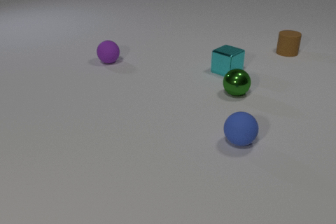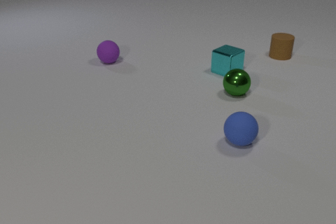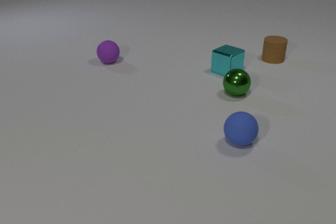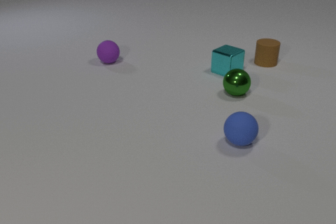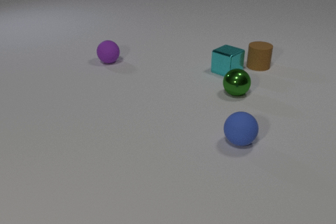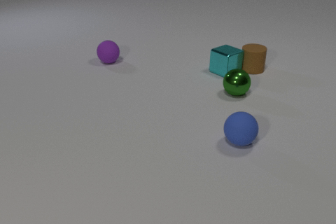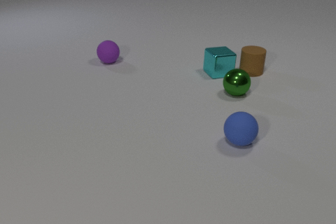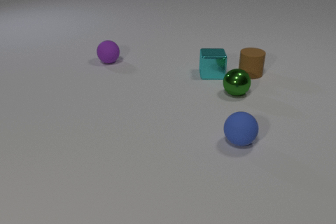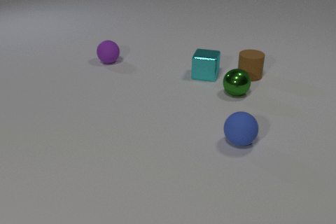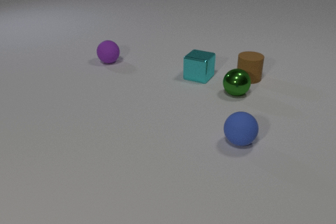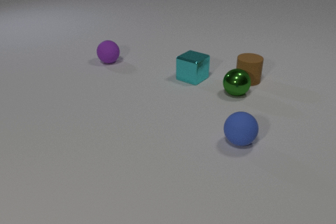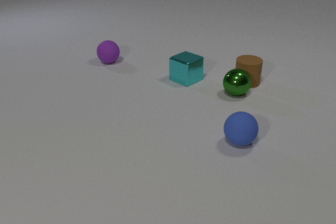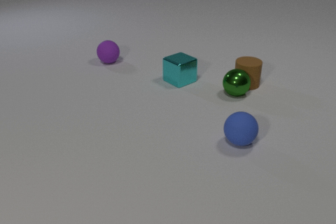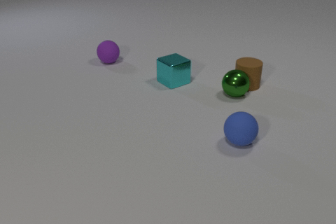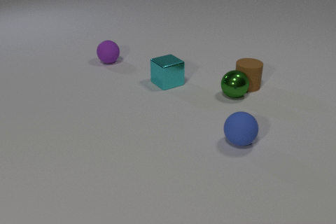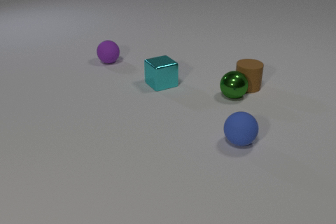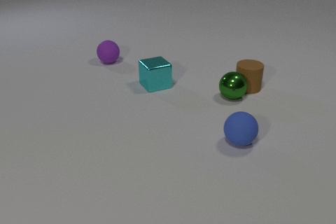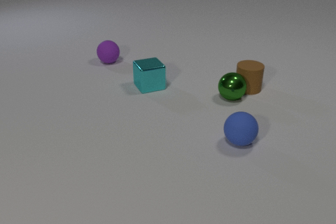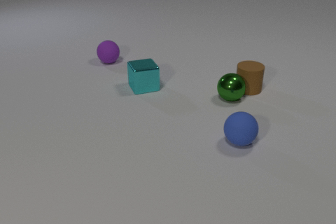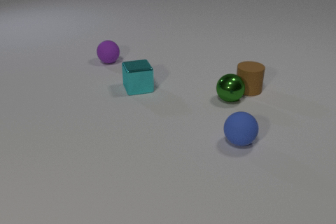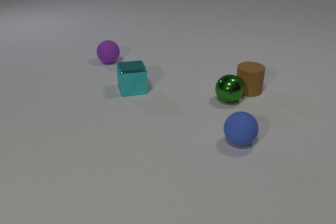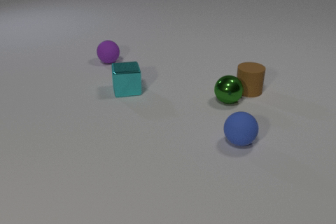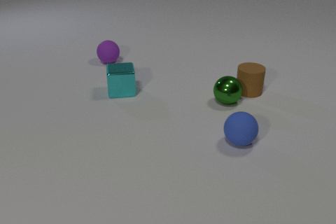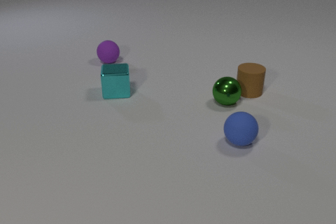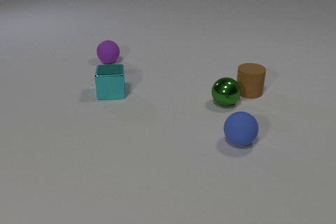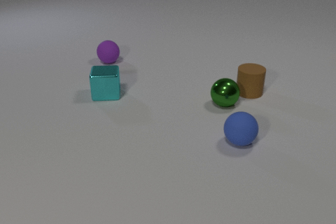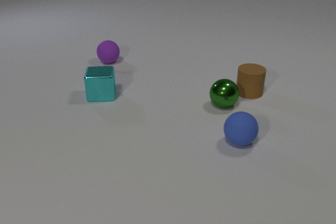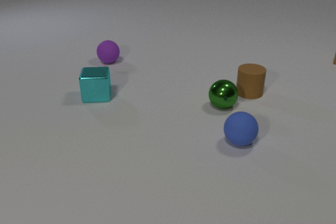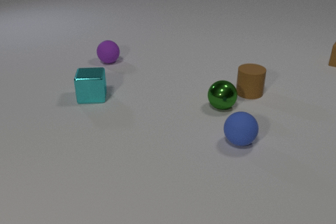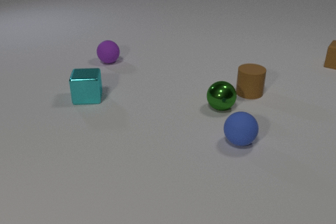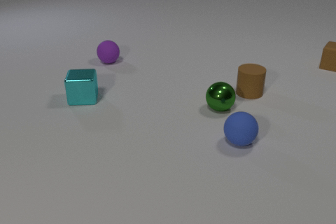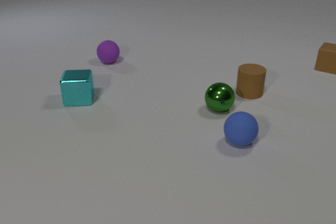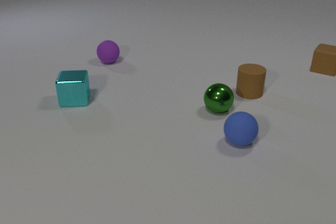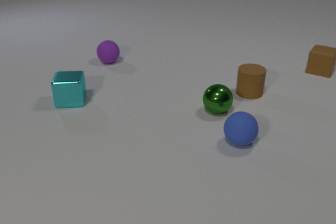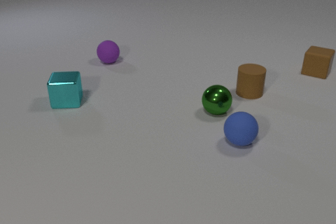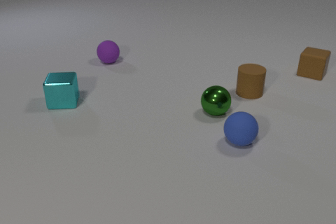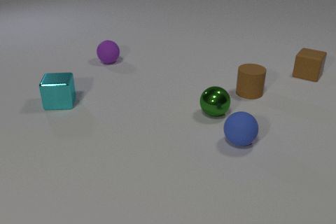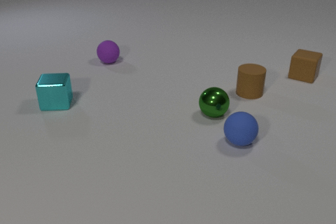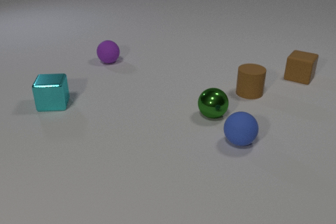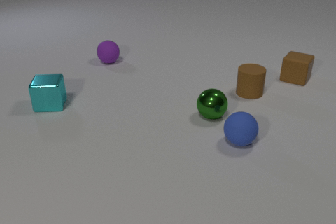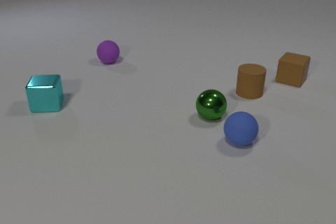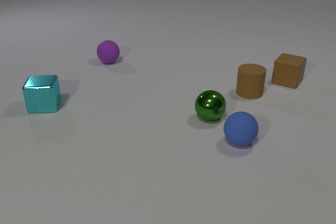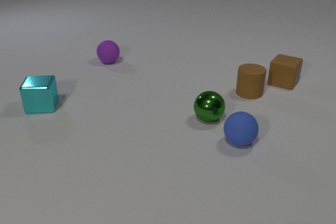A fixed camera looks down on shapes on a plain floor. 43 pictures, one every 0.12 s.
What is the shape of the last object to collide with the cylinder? sphere.
How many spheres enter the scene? 0.
What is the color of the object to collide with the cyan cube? brown.
0.00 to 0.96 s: The brown rubber cylinder slides toward the camera and to the left. The cyan metal cube slides to the left and toward the camera, spins clockwise seen from above by about 60 degrees, its near face sliding to the left. The brown rubber cylinder and the cyan metal cube collide.
0.96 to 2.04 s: The brown rubber cylinder slides toward the camera. The cyan metal cube slides to the left and toward the camera, spins clockwise seen from above by about 45 degrees, its near face sliding to the left. The green metal sphere rolls toward the camera. The brown rubber cylinder and the green metal sphere collide.
2.04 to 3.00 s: The brown rubber cylinder slides toward the camera. The cyan metal cube slides to the left. The green metal sphere rolls toward the camera and to the left.
3.00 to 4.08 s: The cyan metal cube slides to the left. The green metal sphere rolls toward the camera and to the left. The brown rubber cube comes in at the right edge, slides toward the camera and to the left.
4.08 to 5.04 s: The cyan metal cube slides to the left. The green metal sphere rolls toward the camera and to the left. The brown rubber cube slides toward the camera and to the left.
